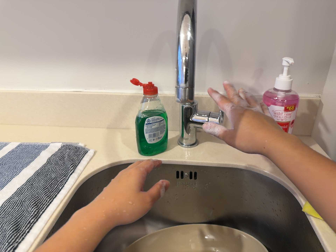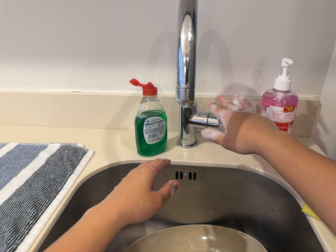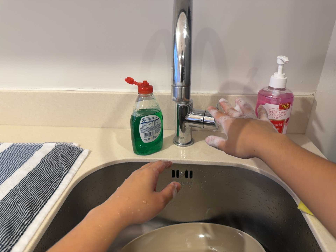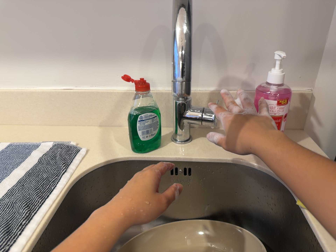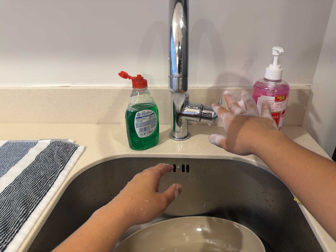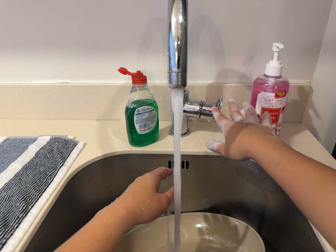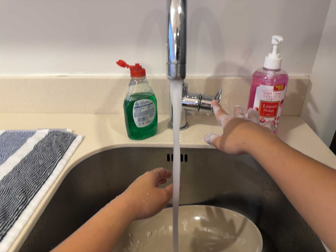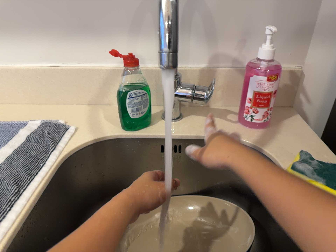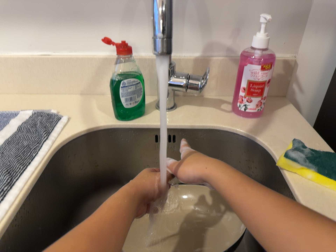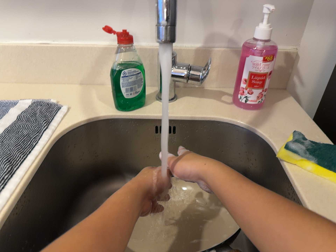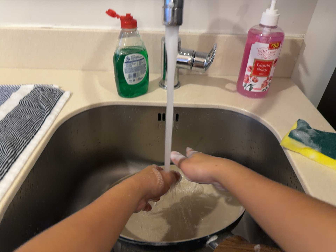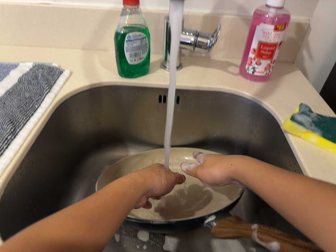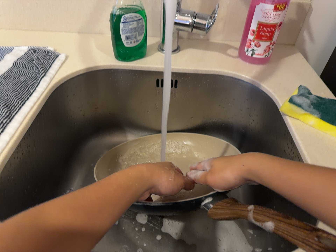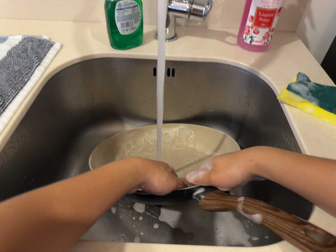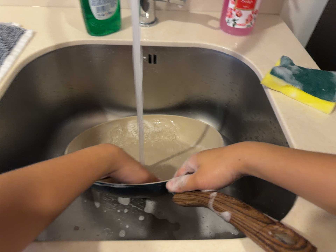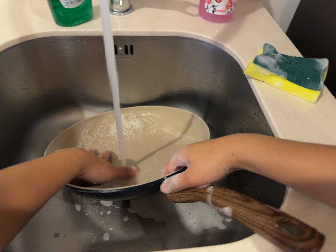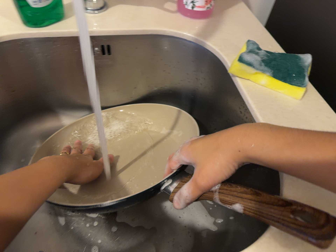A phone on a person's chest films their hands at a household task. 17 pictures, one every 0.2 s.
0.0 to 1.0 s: The camera shifts only a little, or ends up much as it began.
1.0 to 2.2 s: The camera's aim tips toward the bottom of its view by about 10 degrees, and the scene shifts upward.
2.2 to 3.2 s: The camera pans to its right by about 10 degrees. It travels forward, about 7 cm, so what stands in front looms larger. Its aim tips toward the bottom of its view by about 10 degrees, and the scene shifts upward. It rolls about its line of sight by about 10 degrees, and the scene rotates counterclockwise.
The film runs forward here.
